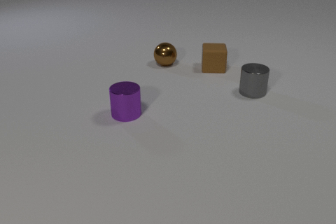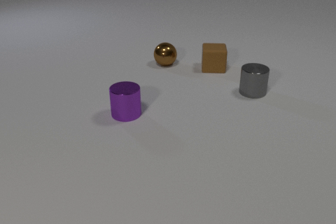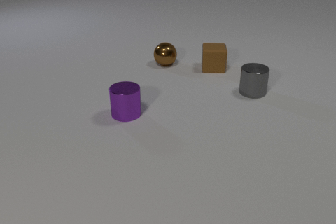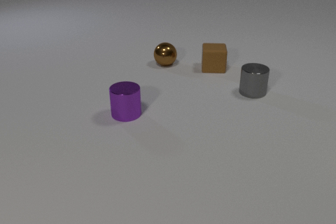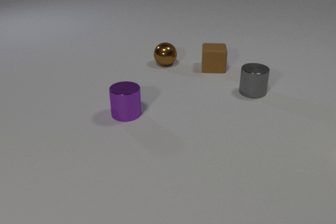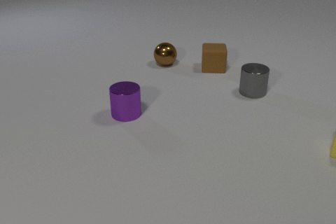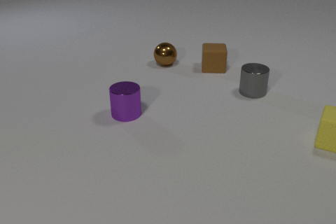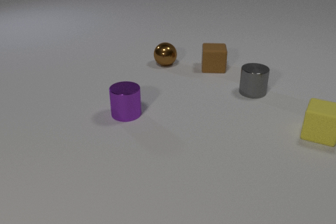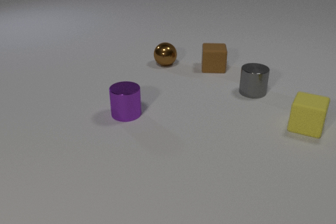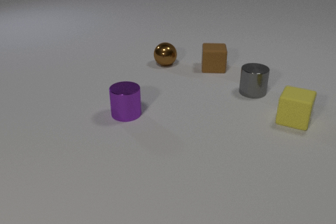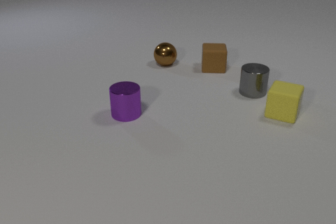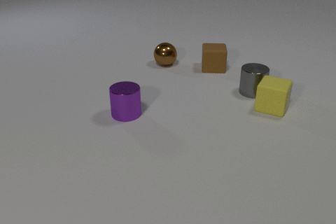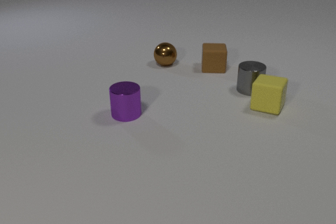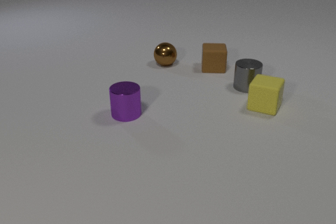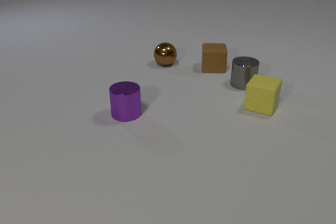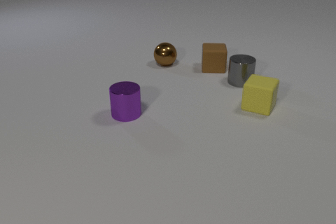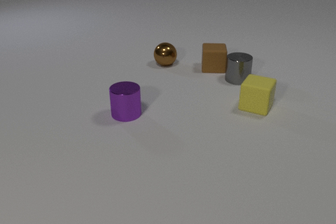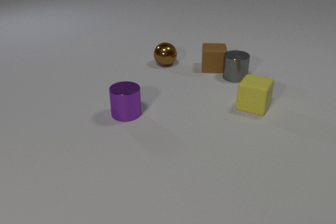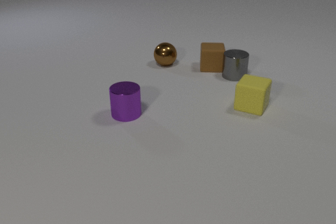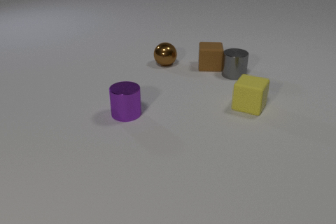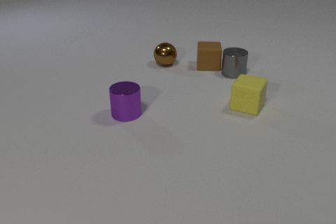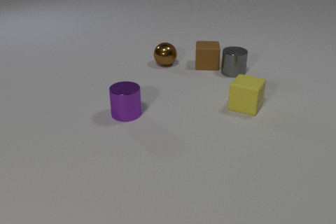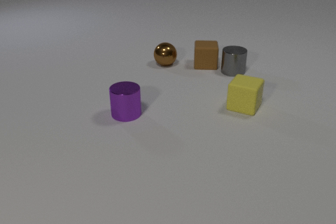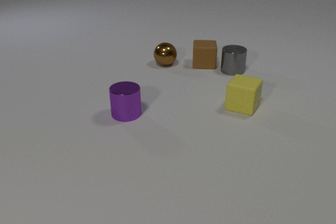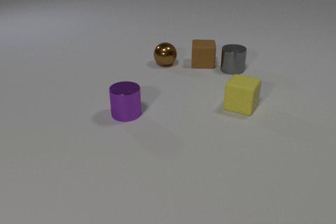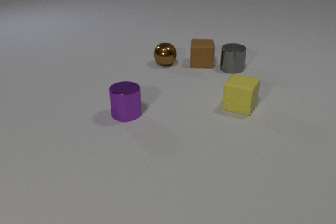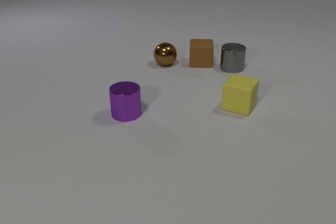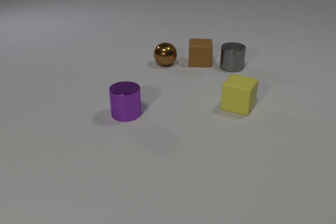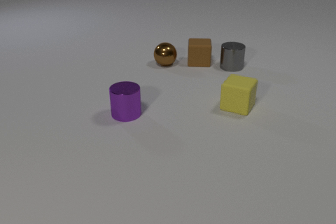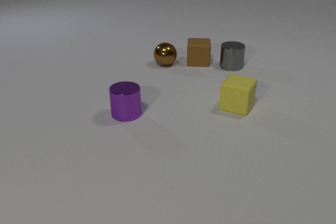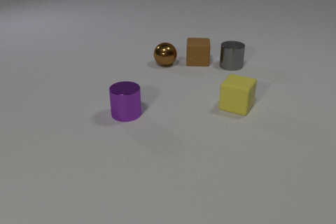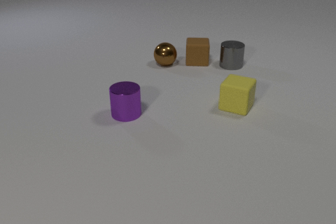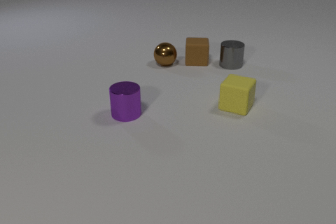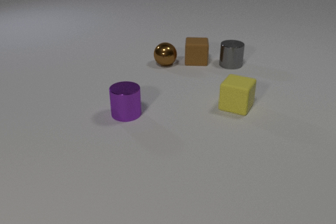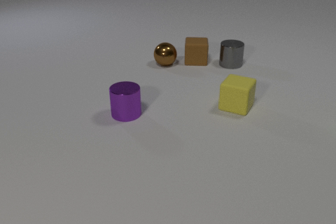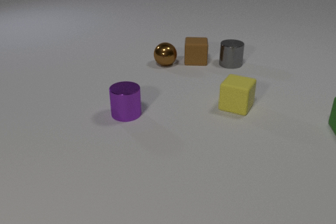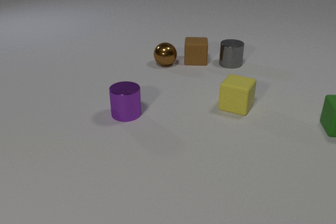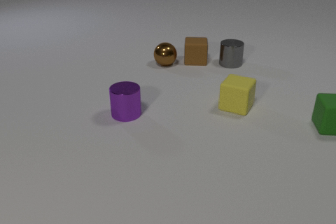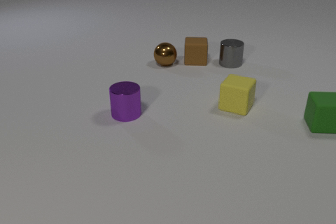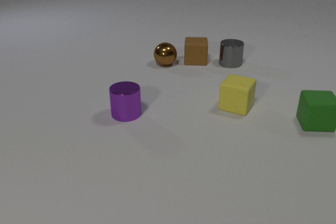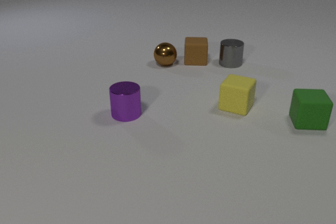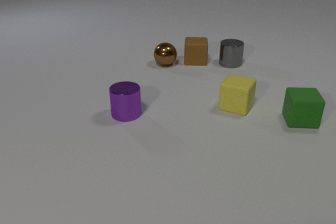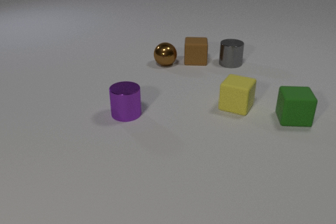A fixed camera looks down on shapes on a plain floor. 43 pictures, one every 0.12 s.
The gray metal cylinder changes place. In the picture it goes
away from the camera.
The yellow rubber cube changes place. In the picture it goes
to the left.
0.00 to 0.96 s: The yellow rubber cube comes in at the right edge, slides to the left and away from the camera.
0.96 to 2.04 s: The yellow rubber cube slides to the left and away from the camera. The gray metal cylinder slides away from the camera and to the left. The yellow rubber cube and the gray metal cylinder collide. The gray metal cylinder and the brown rubber cube collide.
2.04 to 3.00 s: The yellow rubber cube slides to the left. The gray metal cylinder slides away from the camera. The brown rubber cube slides to the left and away from the camera.
3.00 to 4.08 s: The gray metal cylinder slides away from the camera. The brown rubber cube slides to the left and away from the camera.
4.08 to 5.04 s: The green rubber cube comes in at the right edge, slides to the left.
How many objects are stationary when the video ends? 5.
What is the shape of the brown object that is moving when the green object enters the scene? cube.
What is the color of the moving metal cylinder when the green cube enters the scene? gray.
